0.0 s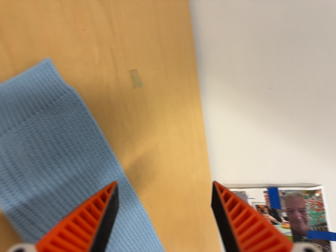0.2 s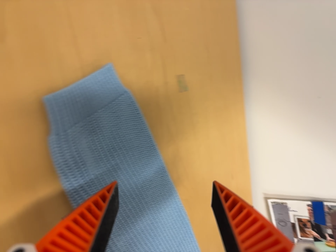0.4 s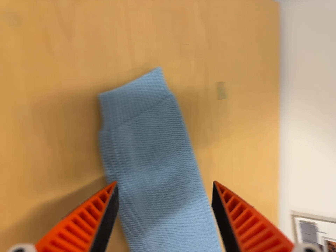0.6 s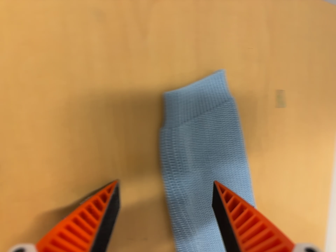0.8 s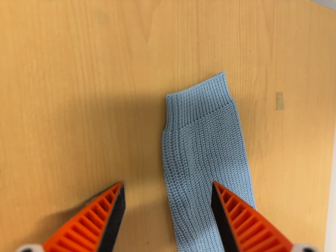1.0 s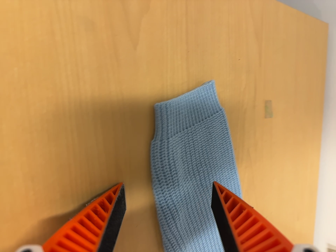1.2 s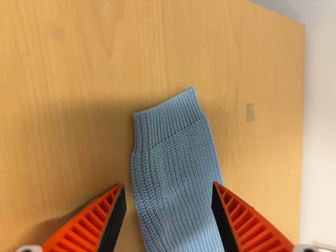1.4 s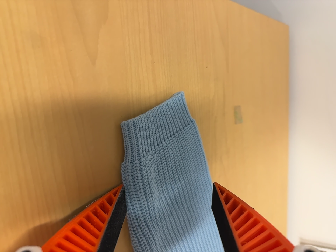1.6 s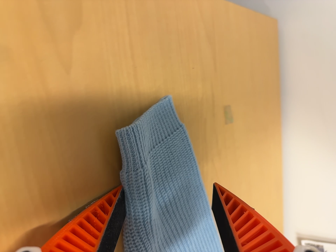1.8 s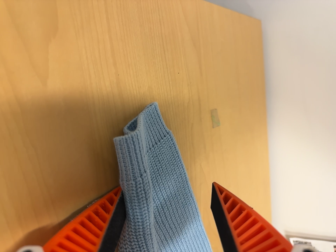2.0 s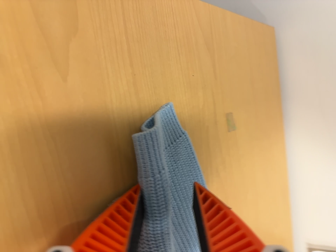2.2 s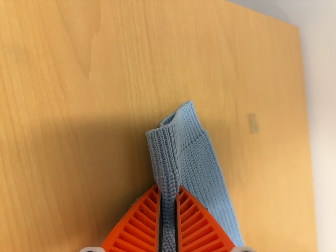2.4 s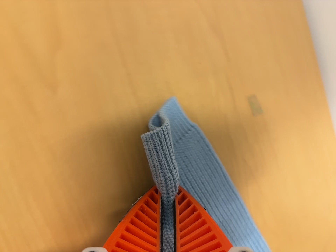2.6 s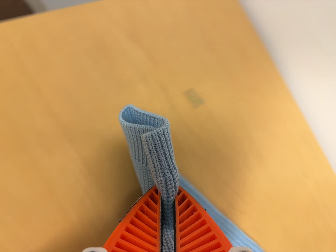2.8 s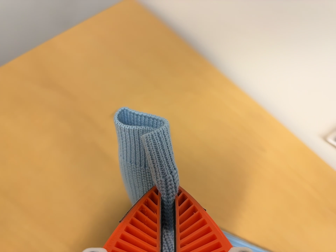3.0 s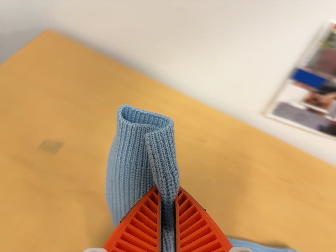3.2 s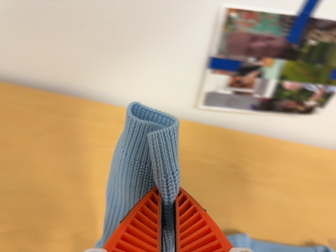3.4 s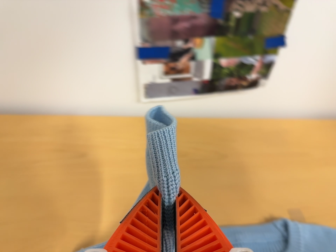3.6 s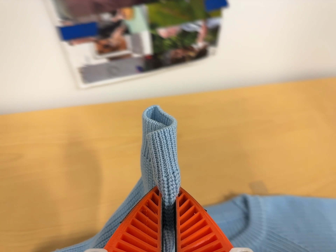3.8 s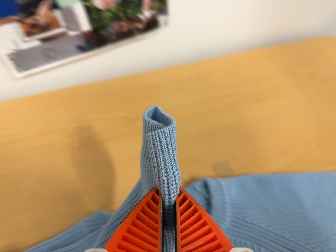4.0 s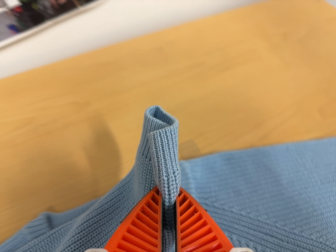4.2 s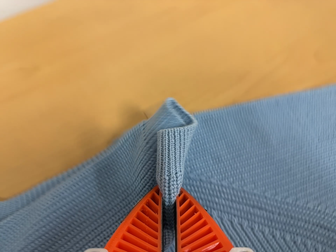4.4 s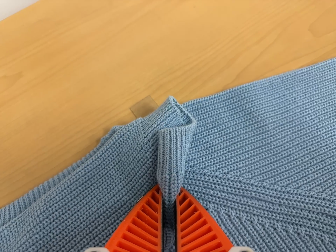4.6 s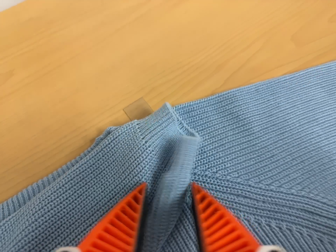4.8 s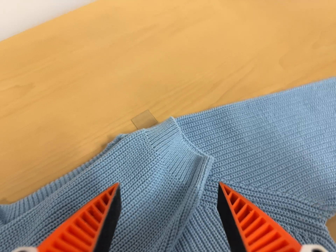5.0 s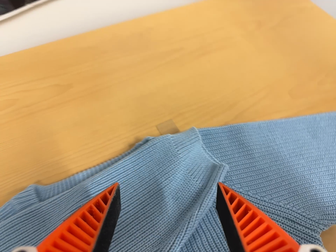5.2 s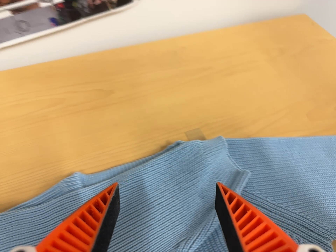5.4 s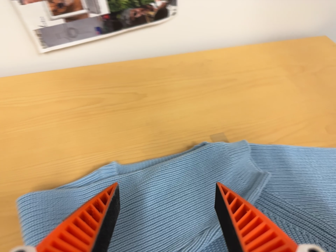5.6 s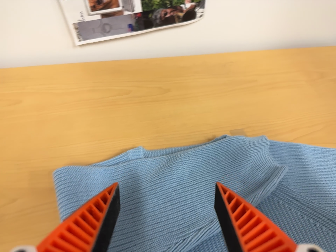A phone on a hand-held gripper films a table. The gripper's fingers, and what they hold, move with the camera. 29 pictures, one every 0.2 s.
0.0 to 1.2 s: The scene slides to the right, as the camera pans about 15 degrees to its left. It travels to its left, about 6 cm, so close, fixed things drift to the right. It rolls about its line of sight by about 10 degrees, and the scene rotates clockwise.
1.2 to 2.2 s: The camera shifts only a little, or ends up much as it began.
2.2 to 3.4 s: The camera travels to its right, about 50 cm, so close, fixed things drift to the left. It rolls about its line of sight by about 80 degrees, and the scene rotates counterclockwise.
3.4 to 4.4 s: The camera travels to its right and forward, about 34 cm, so close, fixed things drift to the left. Its aim tips toward the bottom of its view by about 20 degrees, and the scene shifts upward. It rolls about its line of sight by about 30 degrees, and the scene rotates counterclockwise.
4.4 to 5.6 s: The camera travels backward, to its left and toward the bottom of its view, about 24 cm, so what stands in front gets smaller. Its aim tips toward the top of its view by about 15 degrees. It rolls about its line of sight by about 20 degrees, and the scene rotates clockwise.
The film runs forward here.
